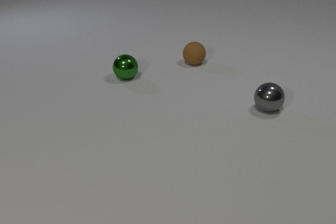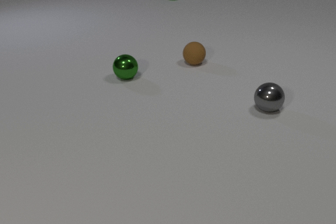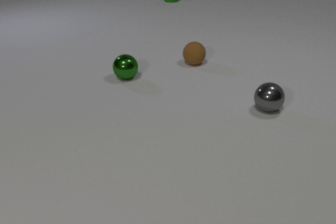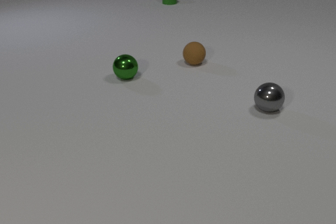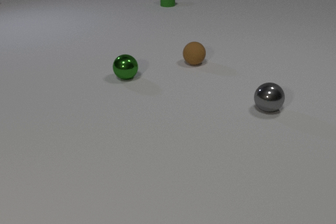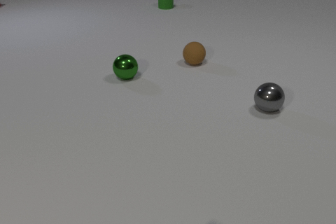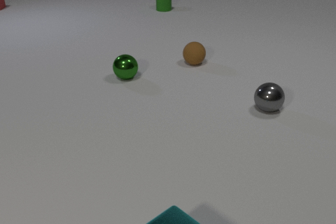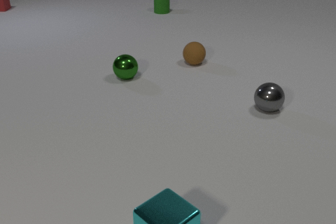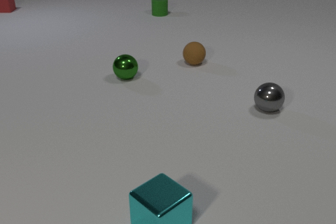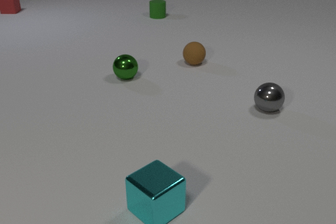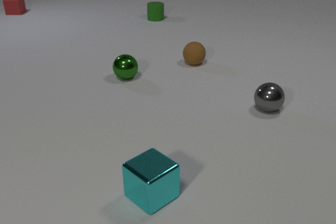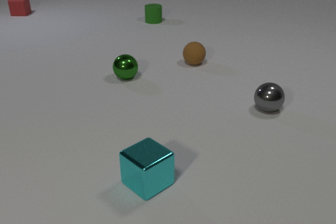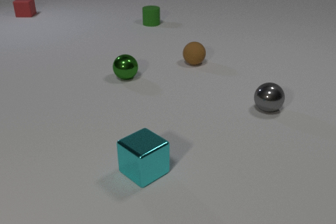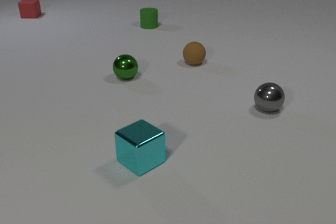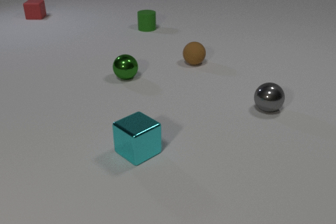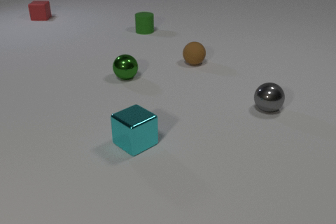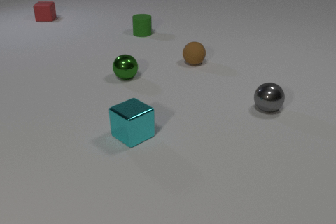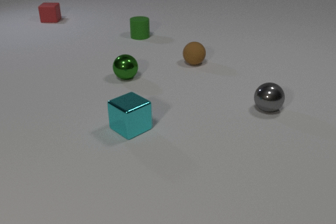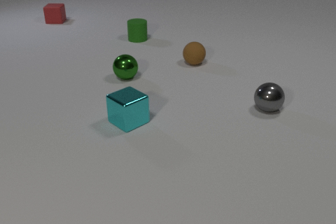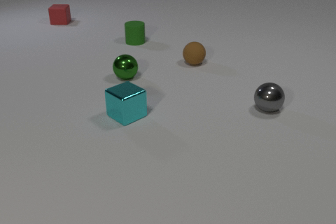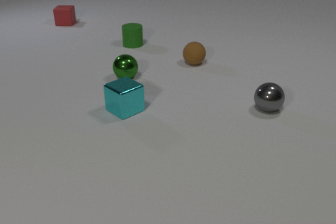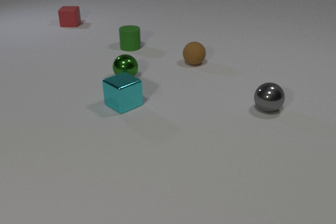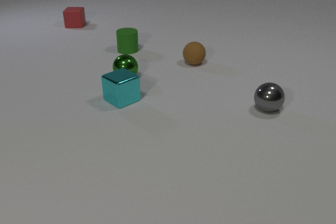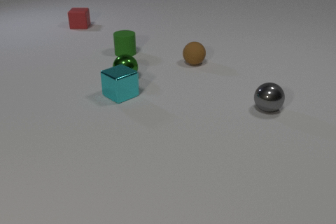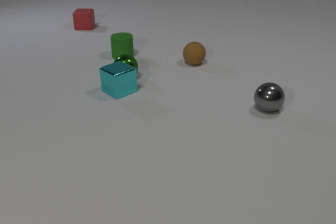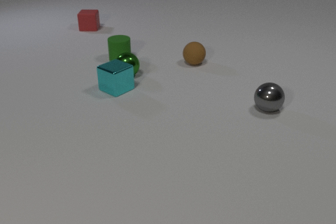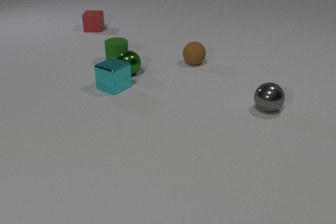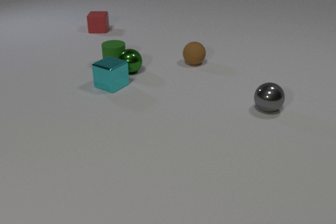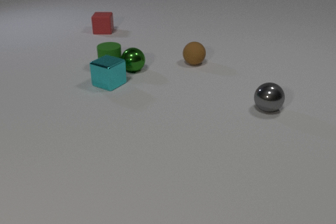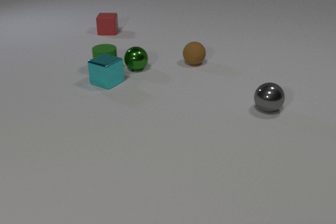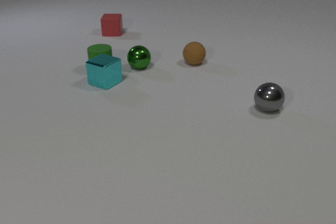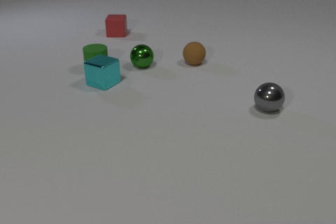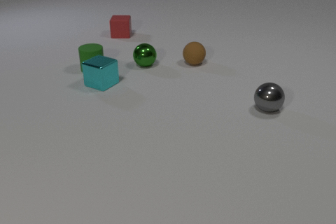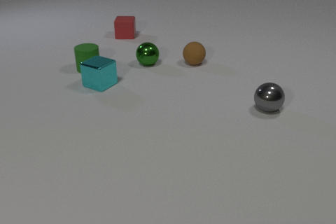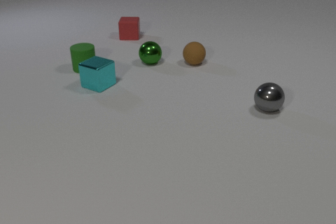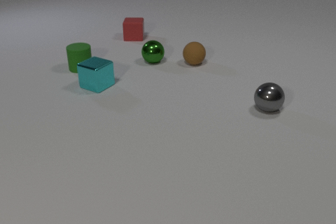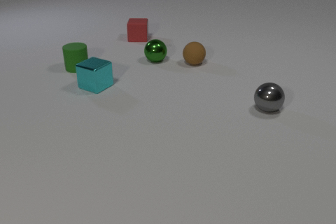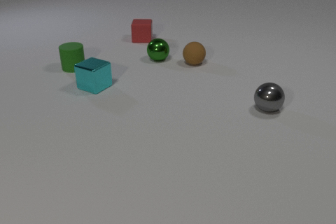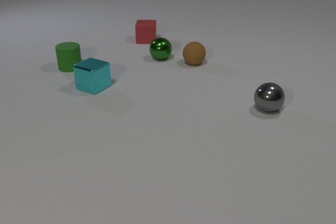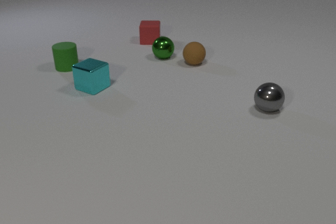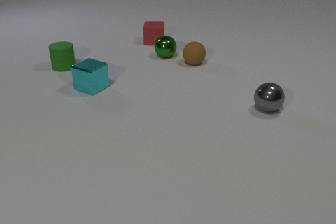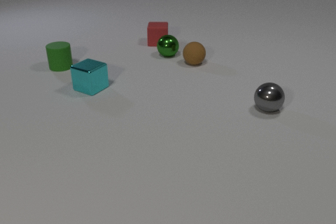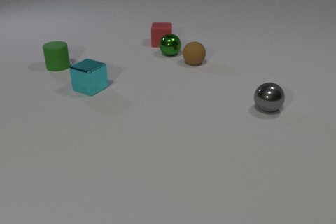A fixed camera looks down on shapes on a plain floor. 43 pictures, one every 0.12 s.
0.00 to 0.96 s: The cyan metal cube comes in at the bottom edge, slides away from the camera. The green rubber cylinder slides toward the camera. The red rubber cube comes in at the left edge, slides toward the camera and to the right.
0.96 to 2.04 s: The cyan metal cube slides away from the camera. The green rubber cylinder slides toward the camera. The red rubber cube slides toward the camera and to the right.
2.04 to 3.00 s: The cyan metal cube slides away from the camera. The green metal sphere rolls away from the camera. The green rubber cylinder slides toward the camera. The red rubber cube slides toward the camera and to the right. The cyan metal cube and the green metal sphere collide.
3.00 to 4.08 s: The cyan metal cube slides to the left and away from the camera. The green metal sphere rolls away from the camera and to the right. The green rubber cylinder slides to the left and toward the camera. The red rubber cube slides to the right and toward the camera. The green metal sphere and the green rubber cylinder collide. The cyan metal cube and the green rubber cylinder collide.
4.08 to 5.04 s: The cyan metal cube slides to the left and toward the camera. The green metal sphere rolls away from the camera and to the right. The green rubber cylinder slides to the left and away from the camera. The red rubber cube slides to the right and toward the camera.
How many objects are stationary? 2.
What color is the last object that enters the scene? cyan.
Are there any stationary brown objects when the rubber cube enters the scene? yes.
